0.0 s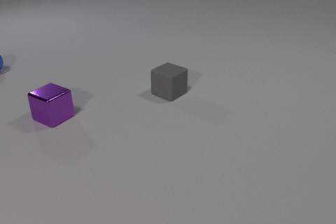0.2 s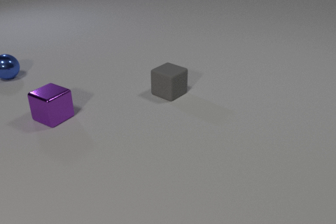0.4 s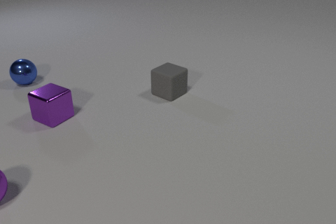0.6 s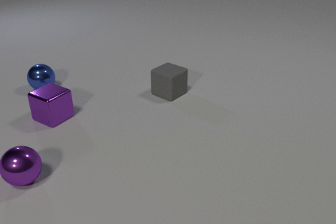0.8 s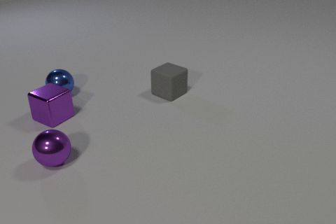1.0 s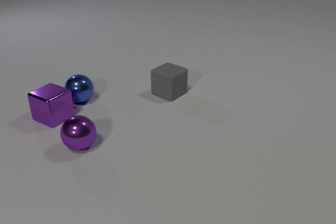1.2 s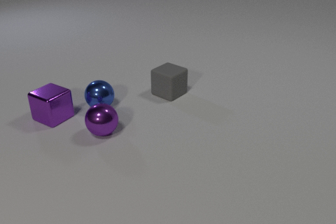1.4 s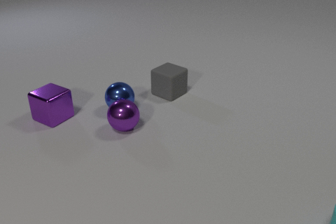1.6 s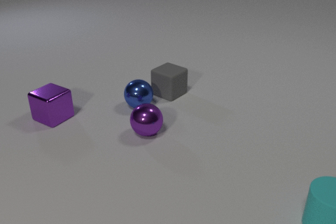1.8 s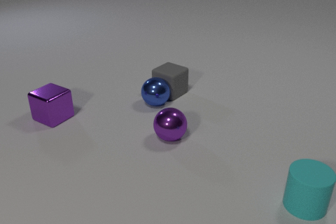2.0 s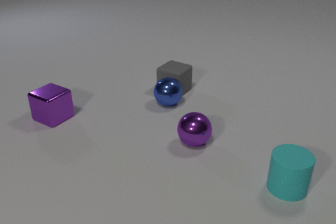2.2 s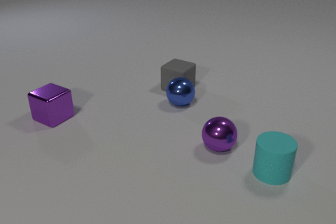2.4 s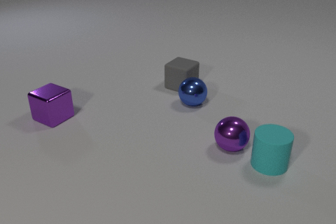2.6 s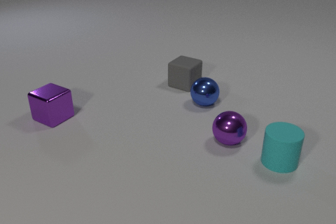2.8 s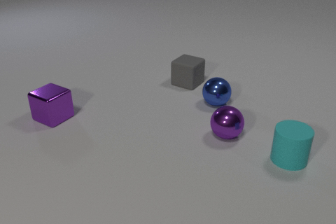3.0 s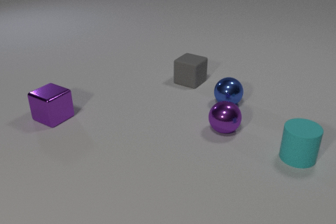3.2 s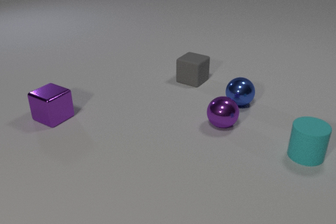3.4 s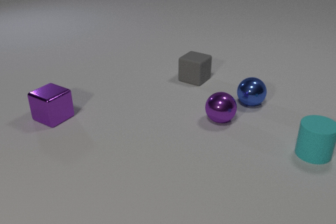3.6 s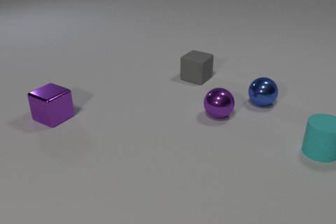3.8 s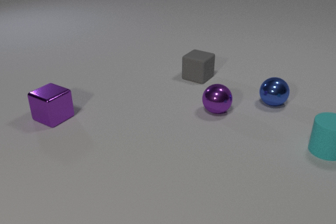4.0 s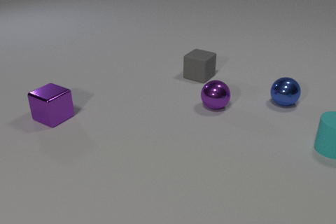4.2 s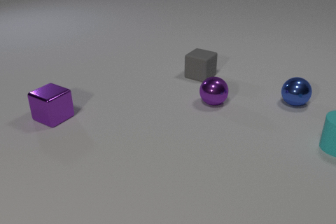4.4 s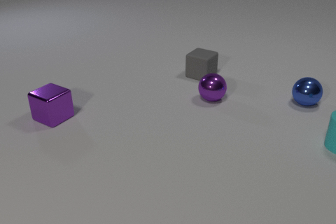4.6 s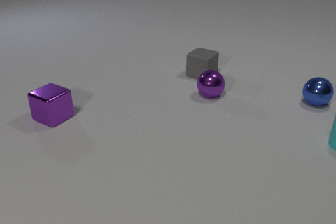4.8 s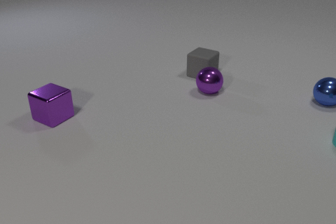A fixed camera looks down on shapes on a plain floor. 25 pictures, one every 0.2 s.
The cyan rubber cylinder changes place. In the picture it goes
away from the camera.
The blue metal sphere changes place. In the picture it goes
to the right.
0.0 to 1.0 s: The purple metal sphere comes in at the left edge, rolls to the right and away from the camera. The blue metal sphere rolls toward the camera and to the right.
1.0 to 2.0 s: The purple metal sphere rolls to the right. The blue metal sphere rolls to the right. The cyan rubber cylinder comes in at the right edge, slides to the left and away from the camera. The gray rubber cube slides away from the camera. The purple metal sphere and the blue metal sphere collide. The blue metal sphere and the gray rubber cube collide.
2.0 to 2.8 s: The purple metal sphere rolls to the right and away from the camera. The blue metal sphere rolls to the right. The cyan rubber cylinder slides away from the camera. The gray rubber cube slides away from the camera and to the right. The purple metal sphere and the cyan rubber cylinder collide.
2.8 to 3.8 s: The purple metal sphere rolls away from the camera. The blue metal sphere rolls to the right. The cyan rubber cylinder slides to the right and away from the camera. The gray rubber cube slides away from the camera and to the right.
3.8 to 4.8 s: The purple metal sphere rolls away from the camera. The blue metal sphere rolls to the right. The cyan rubber cylinder slides to the right and away from the camera. The gray rubber cube slides away from the camera.
How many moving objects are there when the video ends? 4.
What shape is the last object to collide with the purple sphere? cylinder.
How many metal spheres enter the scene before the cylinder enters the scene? 2.
